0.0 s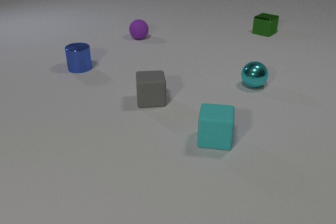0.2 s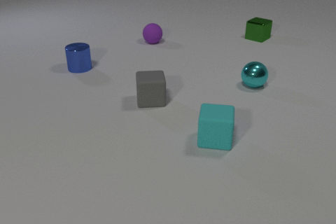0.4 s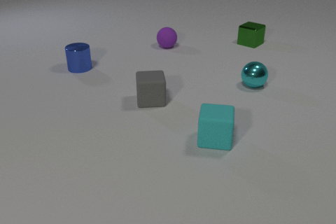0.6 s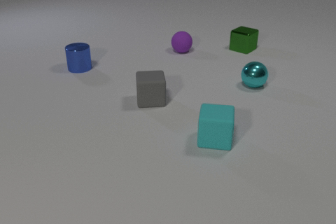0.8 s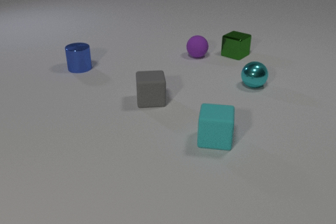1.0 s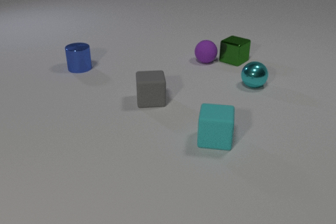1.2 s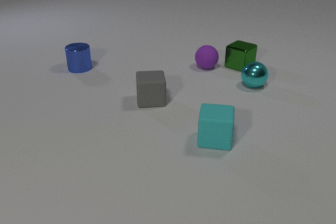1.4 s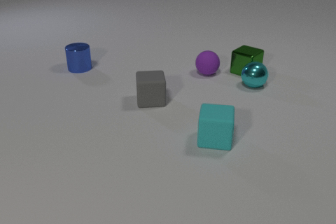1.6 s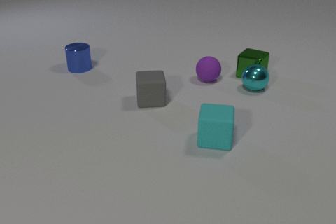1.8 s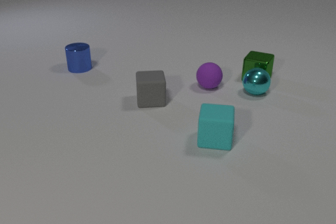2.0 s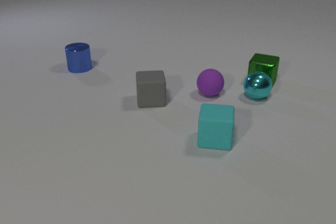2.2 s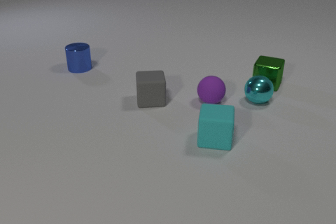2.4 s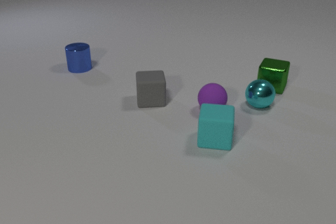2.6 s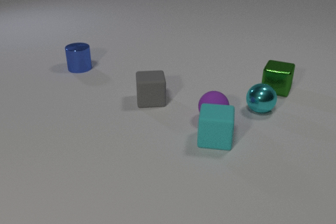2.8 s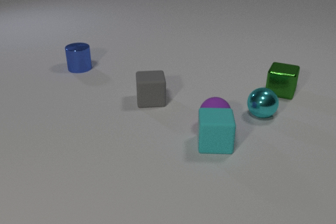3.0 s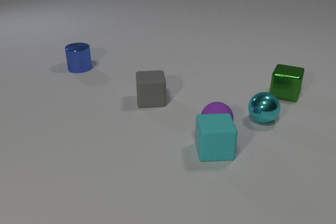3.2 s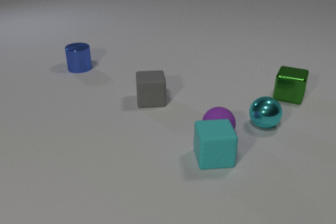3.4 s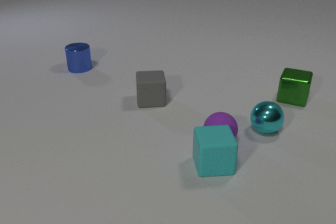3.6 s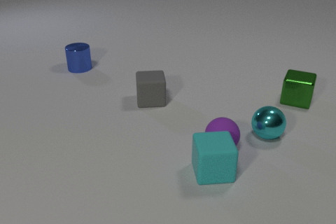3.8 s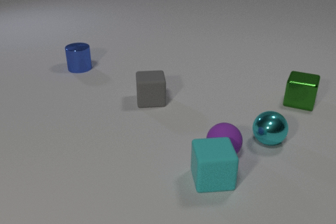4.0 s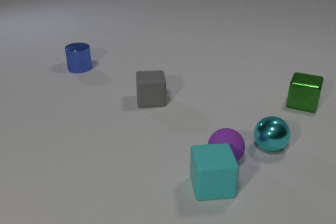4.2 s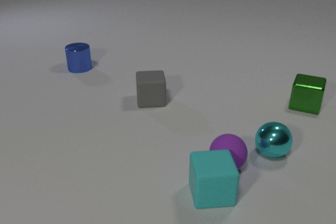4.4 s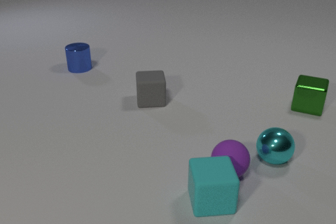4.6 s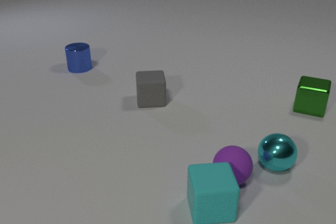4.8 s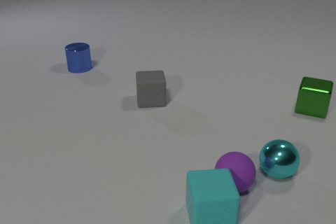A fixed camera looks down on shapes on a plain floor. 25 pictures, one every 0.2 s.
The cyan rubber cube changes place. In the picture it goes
toward the camera.
The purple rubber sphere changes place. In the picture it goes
toward the camera.
0.0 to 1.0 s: The purple rubber sphere rolls to the right and toward the camera. The green metal cube slides toward the camera. The purple rubber sphere and the green metal cube collide.
1.0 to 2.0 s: The purple rubber sphere rolls toward the camera. The green metal cube slides toward the camera and to the right. The cyan metal sphere rolls toward the camera. The green metal cube and the cyan metal sphere collide.
2.0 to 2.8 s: The purple rubber sphere rolls toward the camera. The green metal cube slides toward the camera and to the right. The cyan metal sphere rolls toward the camera. The cyan rubber cube slides toward the camera. The purple rubber sphere and the cyan rubber cube collide.
2.8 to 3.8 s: The purple rubber sphere rolls toward the camera. The green metal cube slides to the right and toward the camera. The cyan metal sphere rolls toward the camera. The cyan rubber cube slides toward the camera.
3.8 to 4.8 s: The purple rubber sphere rolls toward the camera. The green metal cube slides to the right and toward the camera. The cyan metal sphere rolls toward the camera. The cyan rubber cube slides toward the camera.
Are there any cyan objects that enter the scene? no.
Are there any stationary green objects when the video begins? no.
What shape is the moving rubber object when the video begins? sphere.
